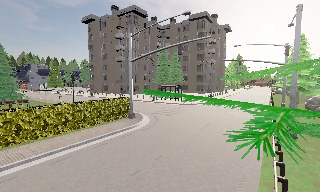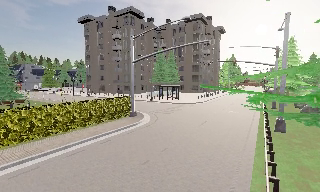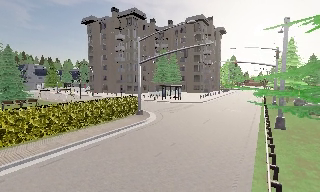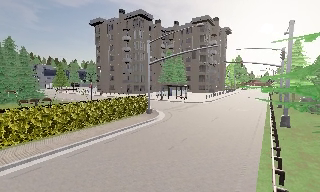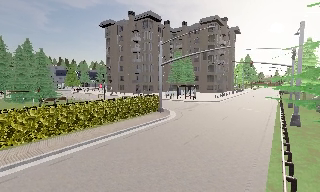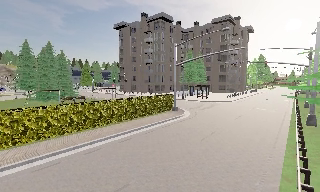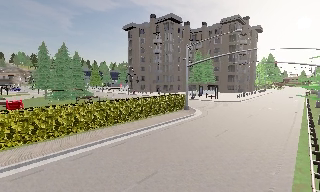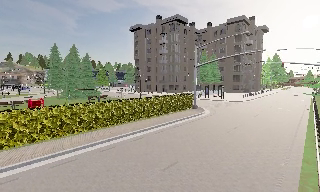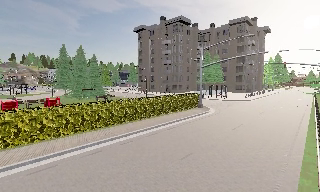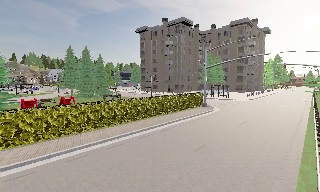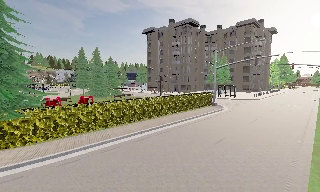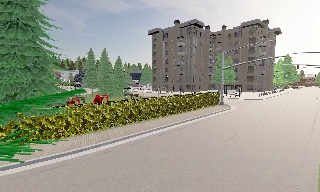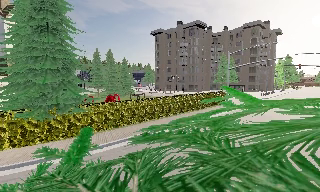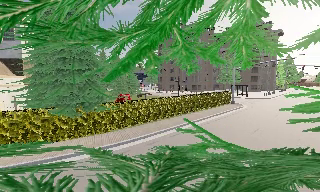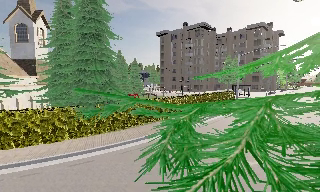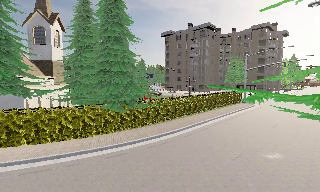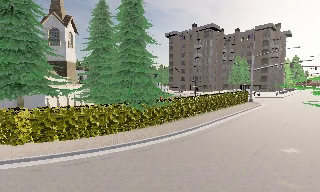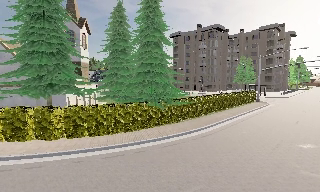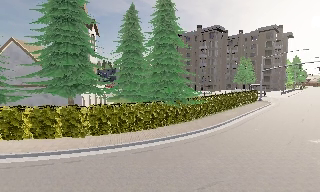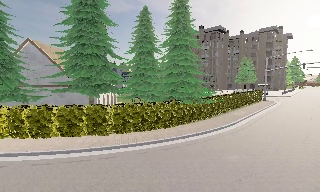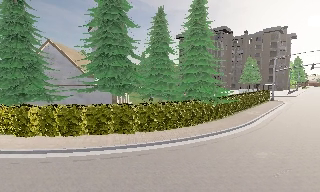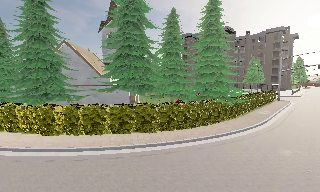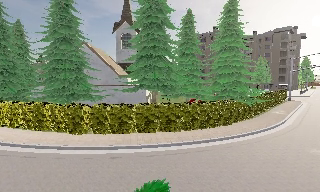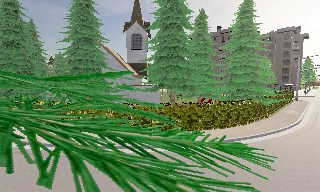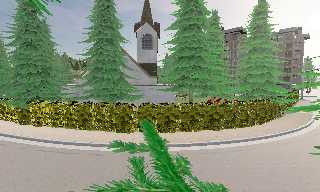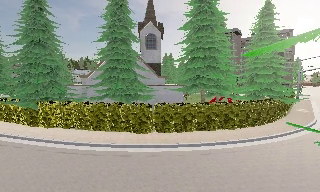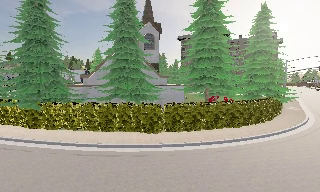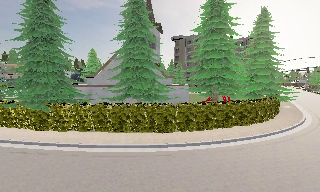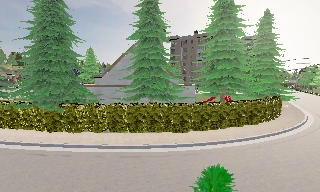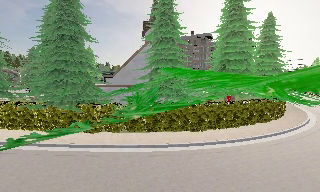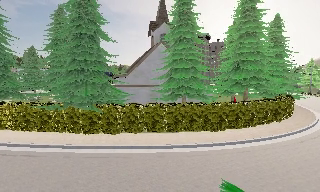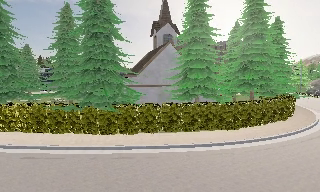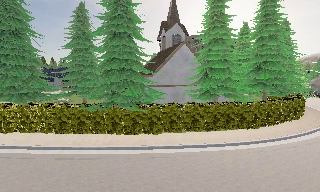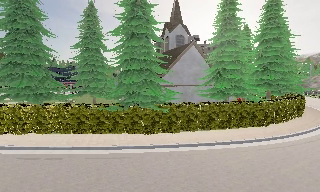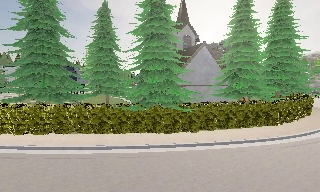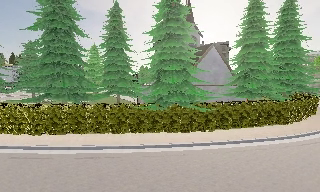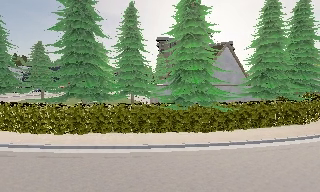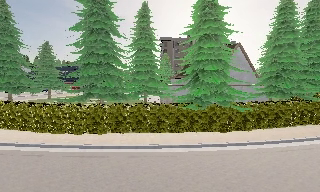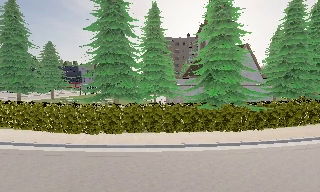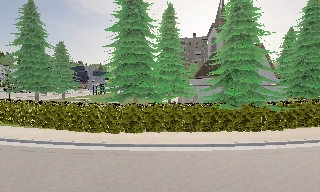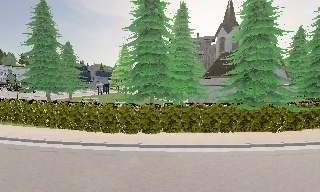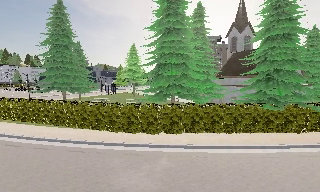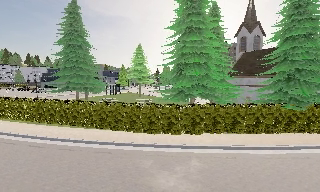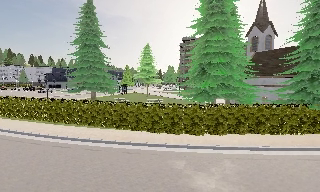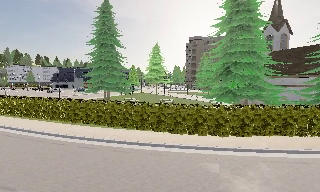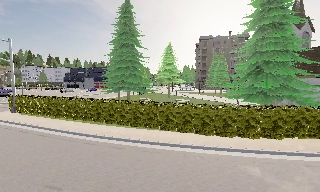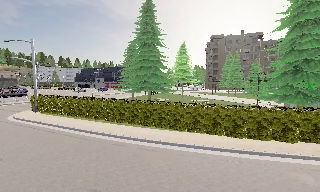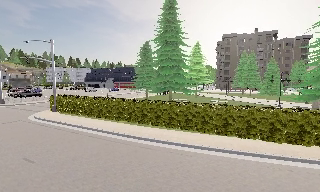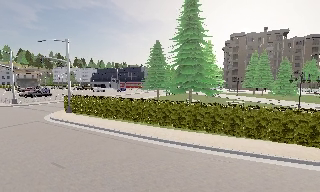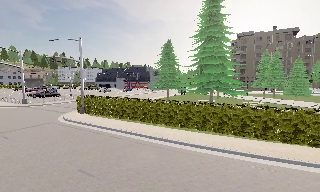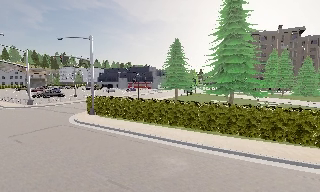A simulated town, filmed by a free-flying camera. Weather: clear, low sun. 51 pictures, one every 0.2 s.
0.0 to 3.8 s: The camera travels to its left and backward, about 25 m, so close, fixed things drift to the right.
3.8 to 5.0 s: The camera travels to its left, about 9 m, so close, fixed things drift to the right.
5.0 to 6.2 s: The camera pans to its right, which is clockwise from overhead, by about 20 degrees. It travels to its left, about 10 m, so close, fixed things drift to the right.
6.2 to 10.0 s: The camera travels to its left, about 25 m, so close, fixed things drift to the right.
The film runs backward here.
